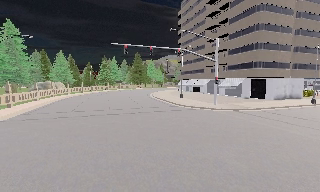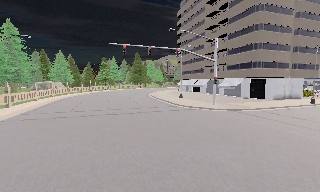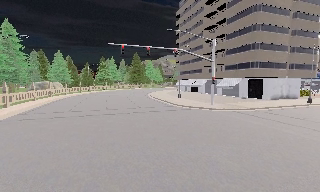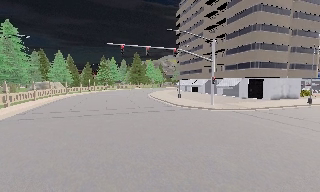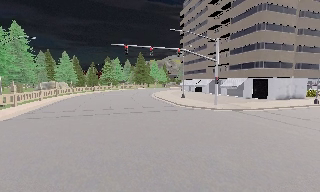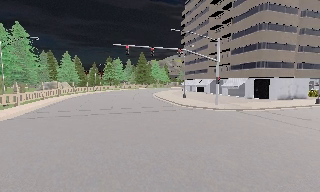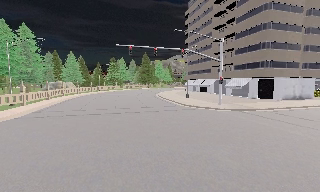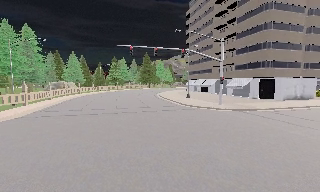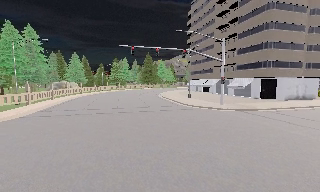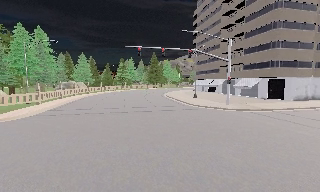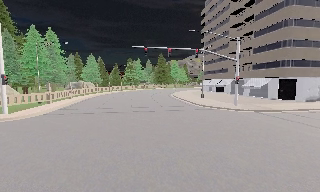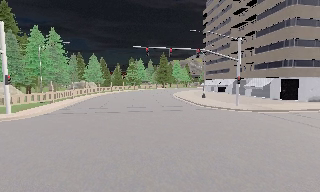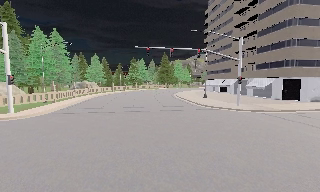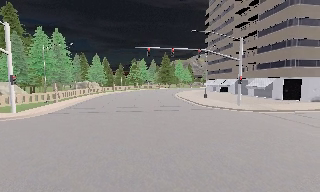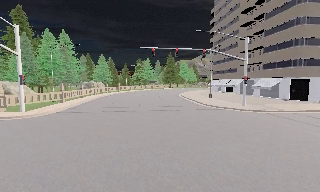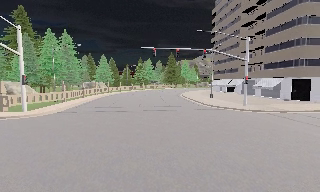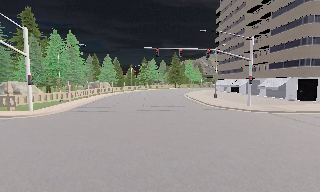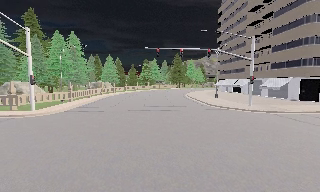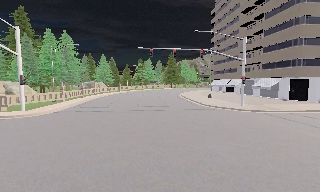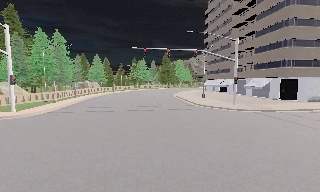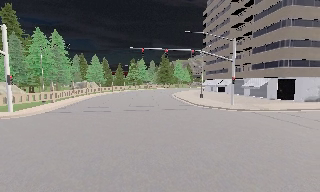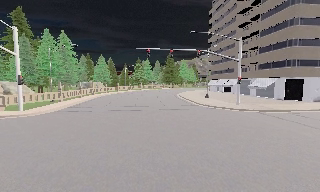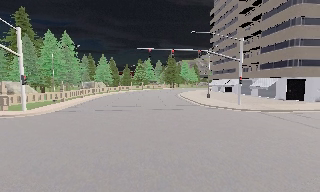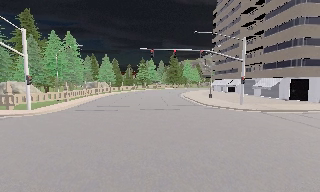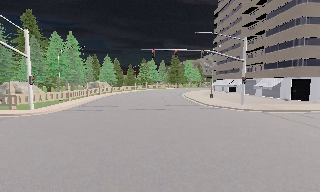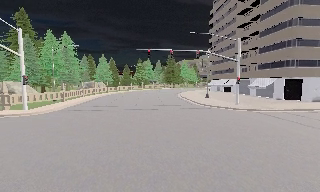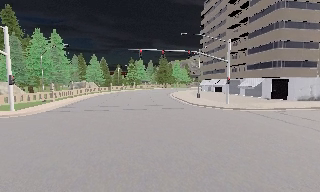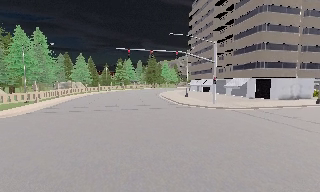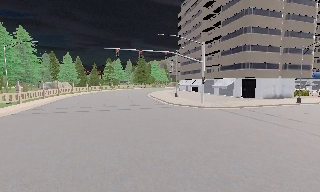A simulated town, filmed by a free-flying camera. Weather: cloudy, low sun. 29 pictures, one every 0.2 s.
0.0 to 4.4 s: The camera pans to its left, which is counterclockwise from overhead, by about 15 degrees. It travels to its right and backward, about 2 m.
4.4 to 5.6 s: The camera swings to its right by about 10 degrees, and the scene slides to the left. It travels backward, about 0.5 m, so what stands in front gets smaller.
The film runs backward here.
